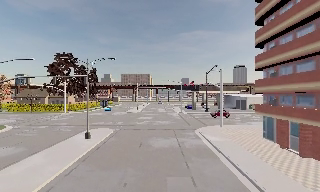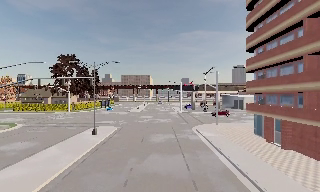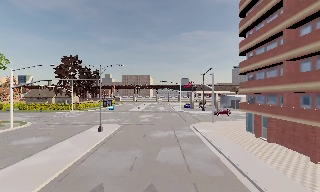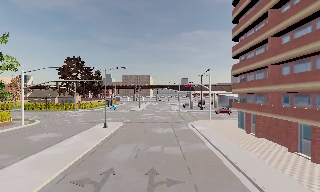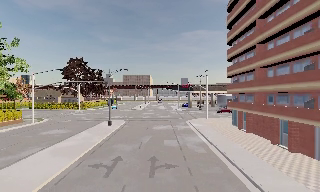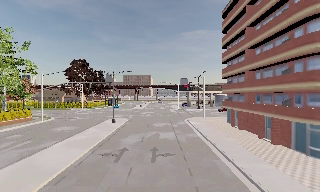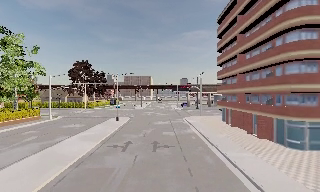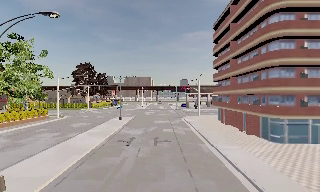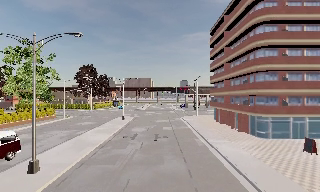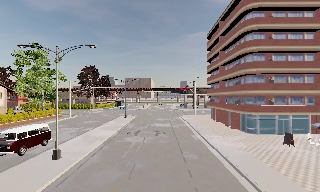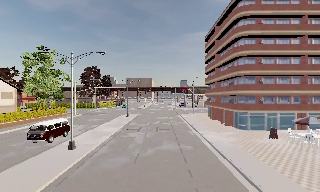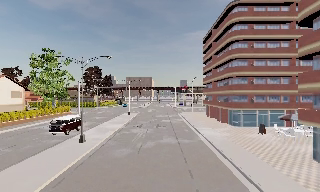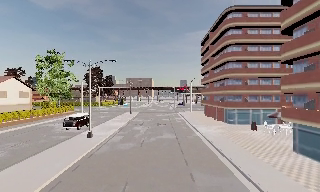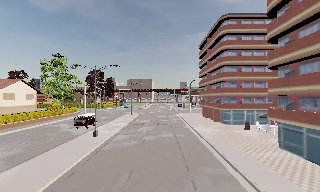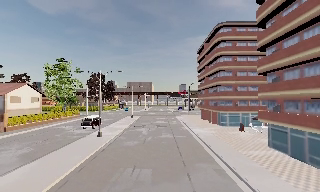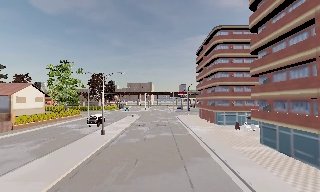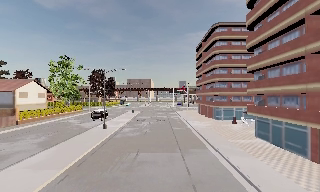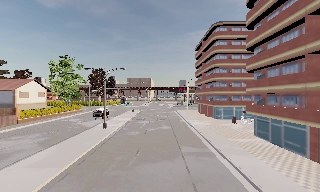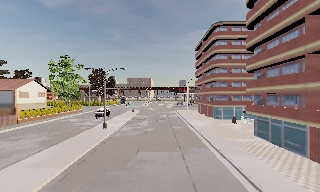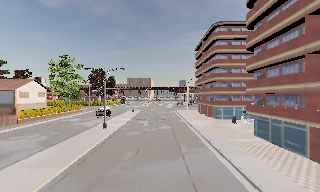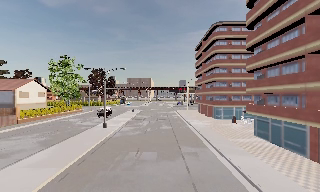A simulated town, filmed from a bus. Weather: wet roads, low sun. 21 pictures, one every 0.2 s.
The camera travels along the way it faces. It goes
backward.
0.0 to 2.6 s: The camera travels backward, about 25 m, so what stands in front gets smaller.
2.6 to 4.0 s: The camera travels backward, about 3.5 m, so what stands in front gets smaller. It loses speed.
The film runs backward here.
